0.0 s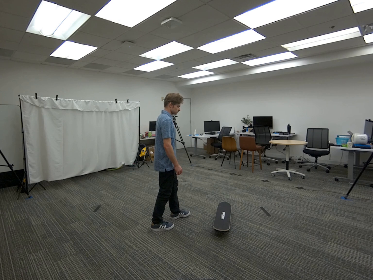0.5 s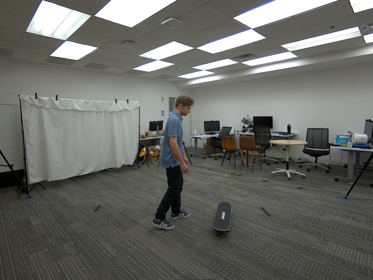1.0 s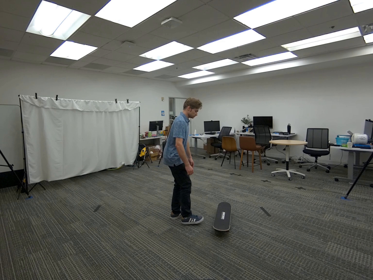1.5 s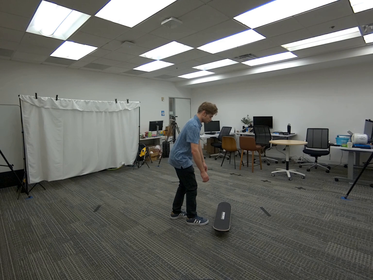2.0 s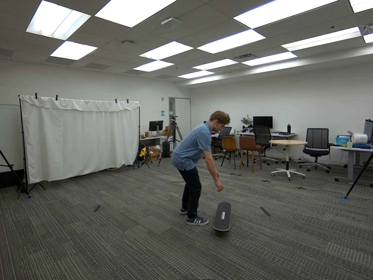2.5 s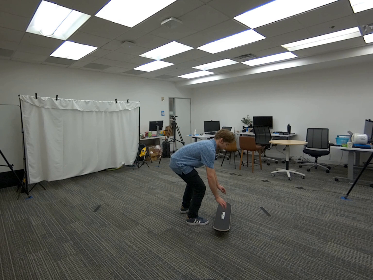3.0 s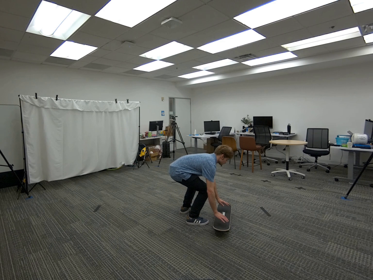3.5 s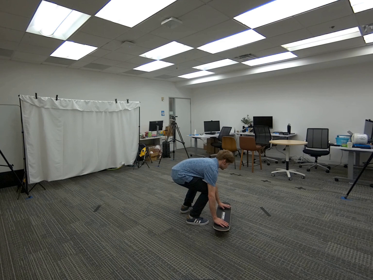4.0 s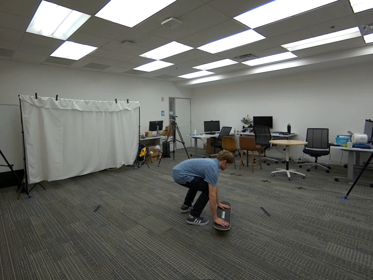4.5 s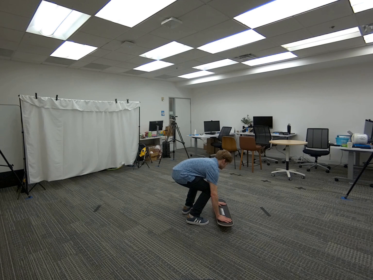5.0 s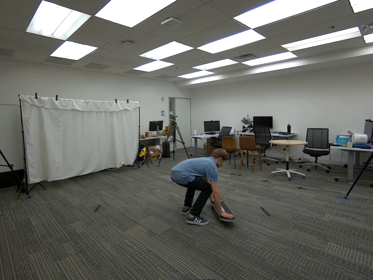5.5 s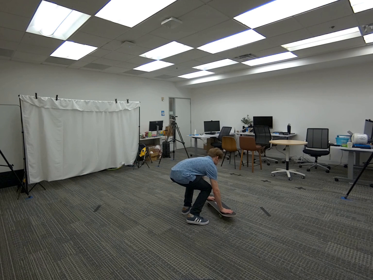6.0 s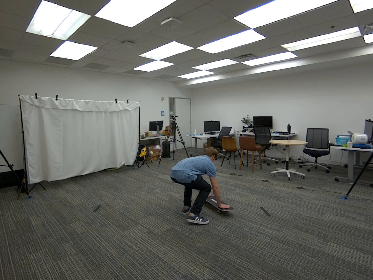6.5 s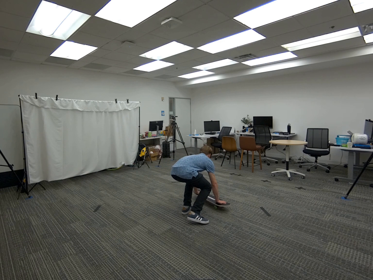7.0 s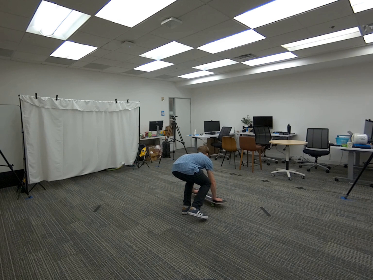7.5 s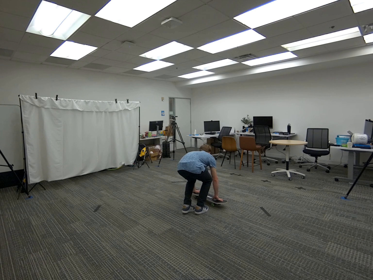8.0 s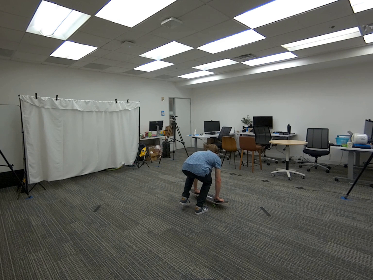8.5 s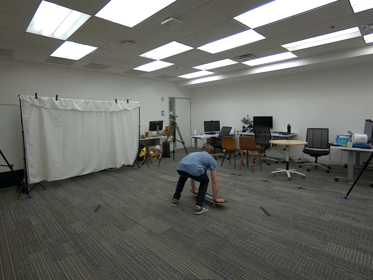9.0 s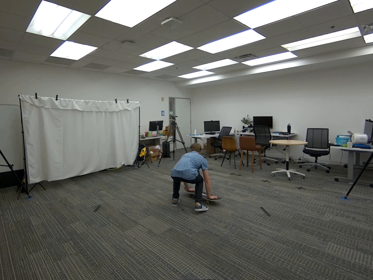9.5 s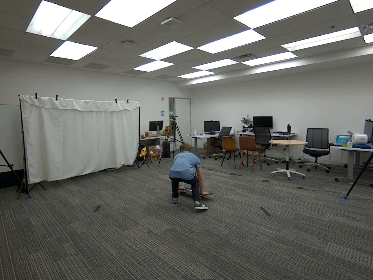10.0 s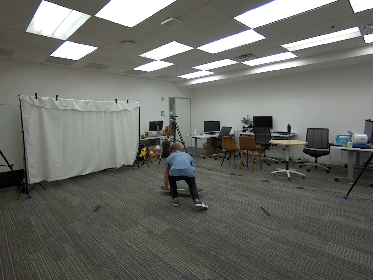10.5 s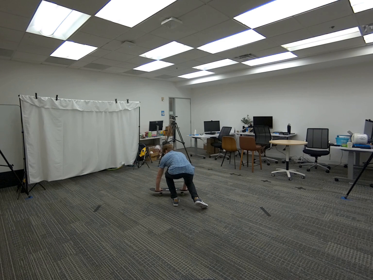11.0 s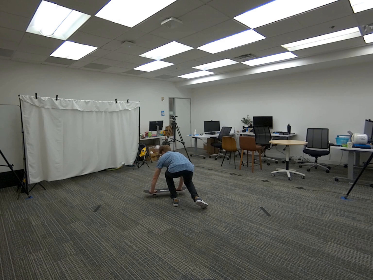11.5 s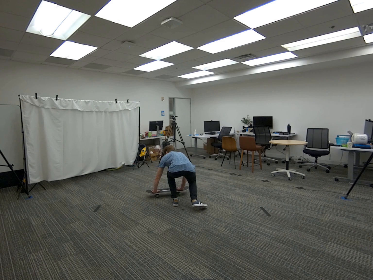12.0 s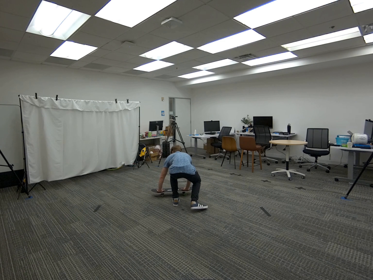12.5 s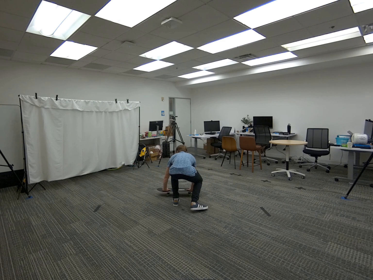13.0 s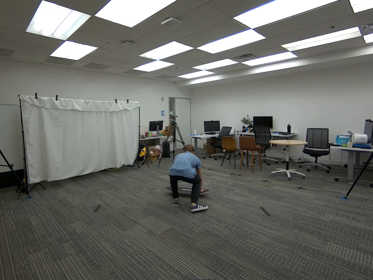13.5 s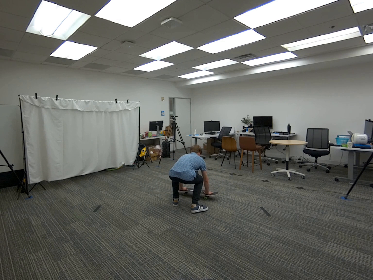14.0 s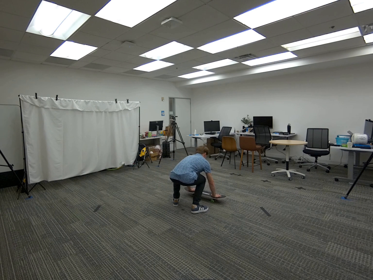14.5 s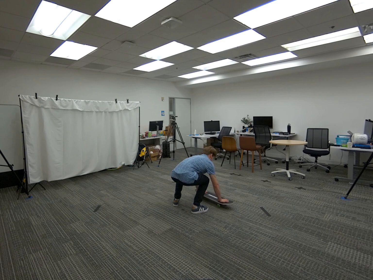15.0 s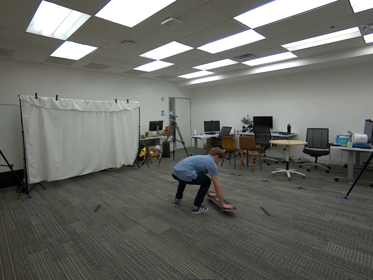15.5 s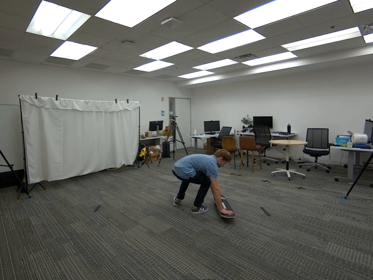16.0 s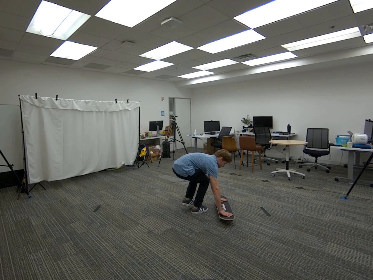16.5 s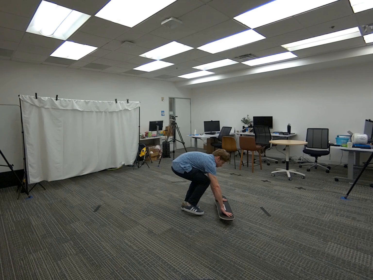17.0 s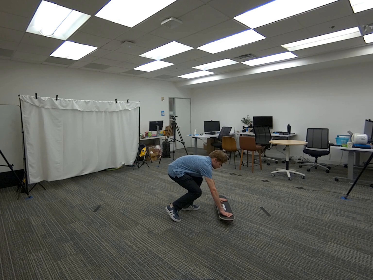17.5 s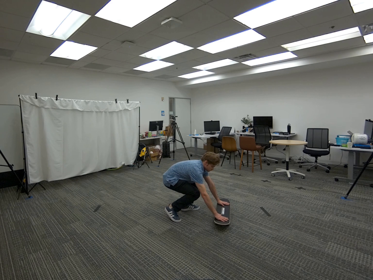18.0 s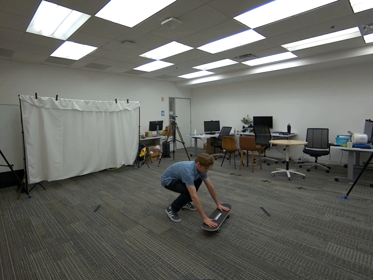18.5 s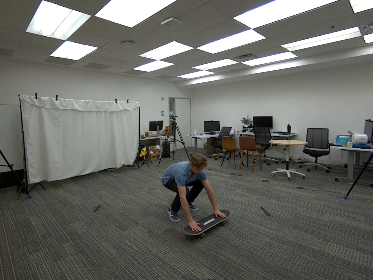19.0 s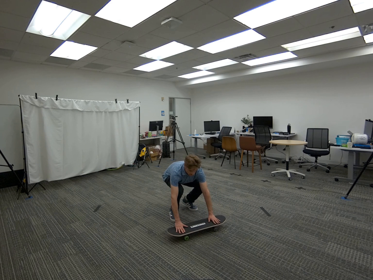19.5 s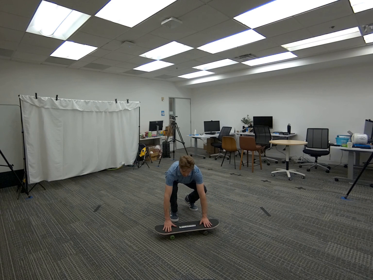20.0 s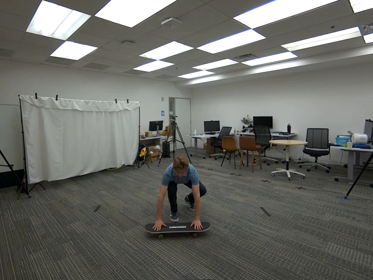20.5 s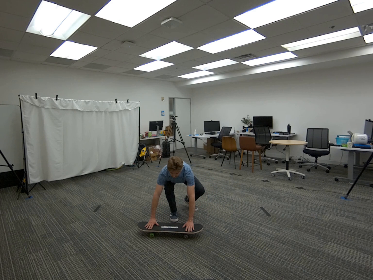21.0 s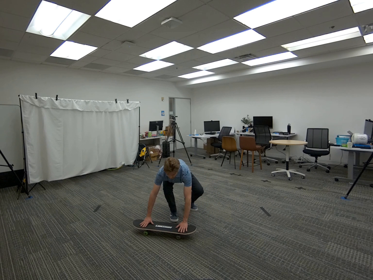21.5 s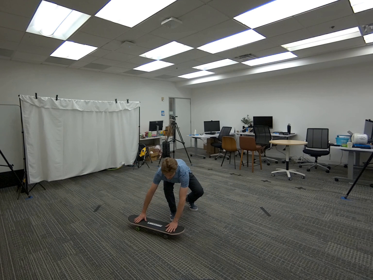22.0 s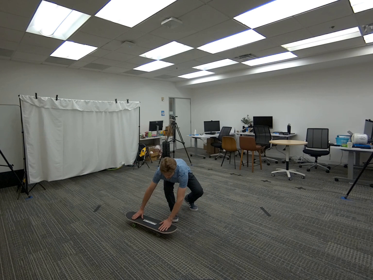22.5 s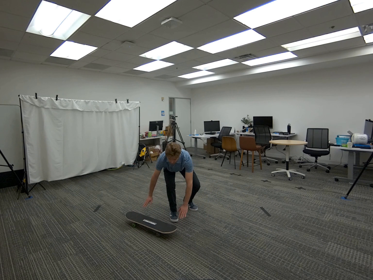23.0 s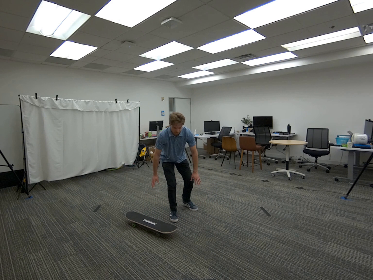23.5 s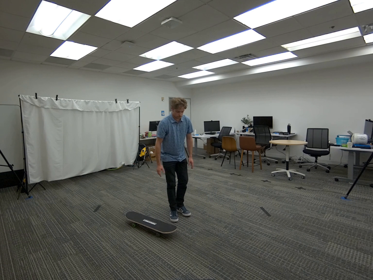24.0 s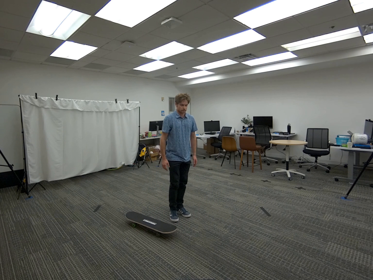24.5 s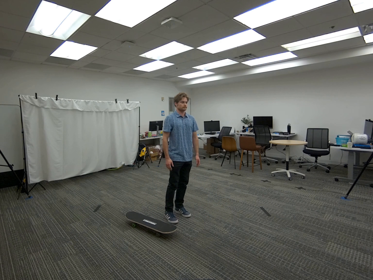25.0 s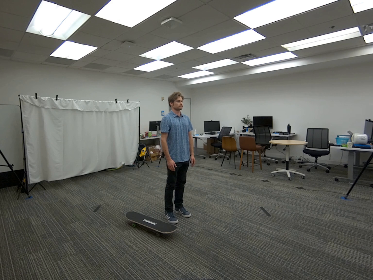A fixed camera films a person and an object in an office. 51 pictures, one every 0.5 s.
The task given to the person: Walk to the skateboard on the ground. Place your hands on the skateboard and push it around the ground within the bounding area.
